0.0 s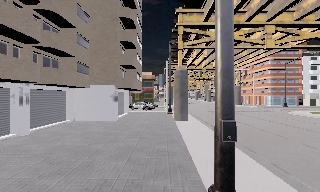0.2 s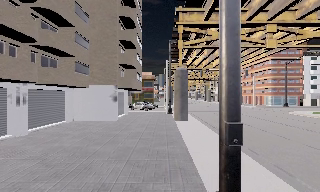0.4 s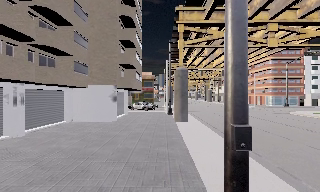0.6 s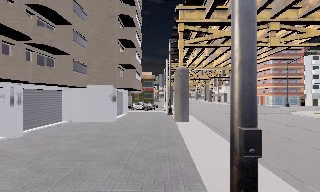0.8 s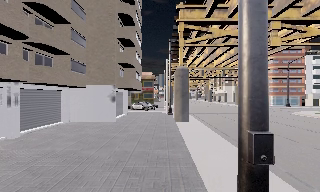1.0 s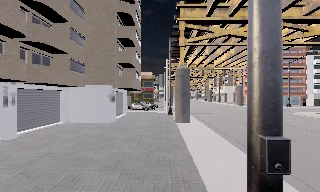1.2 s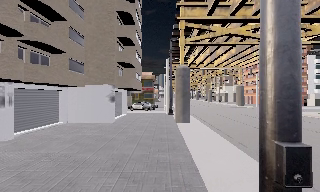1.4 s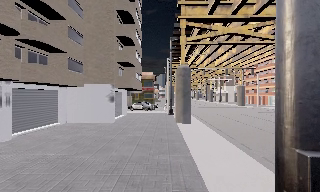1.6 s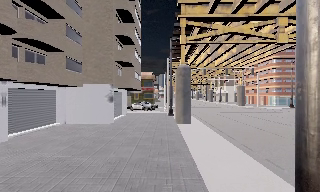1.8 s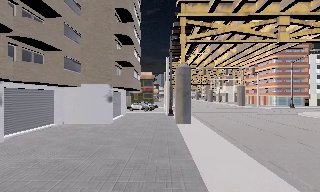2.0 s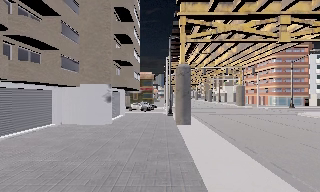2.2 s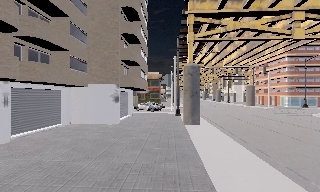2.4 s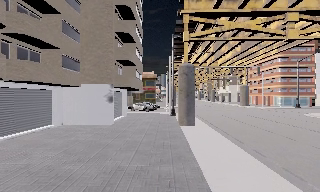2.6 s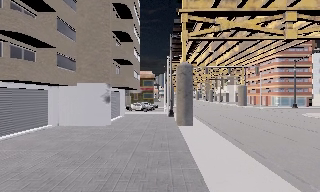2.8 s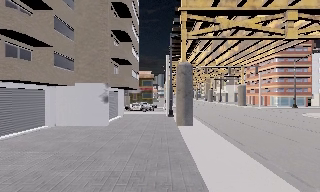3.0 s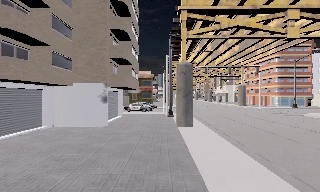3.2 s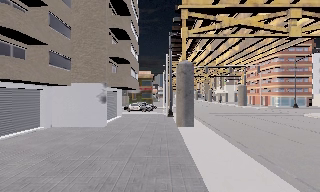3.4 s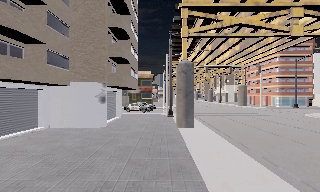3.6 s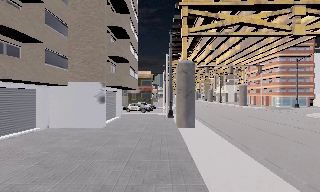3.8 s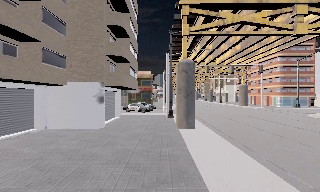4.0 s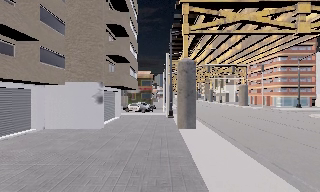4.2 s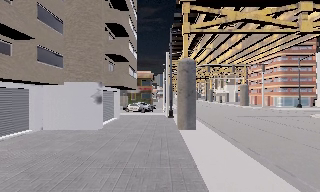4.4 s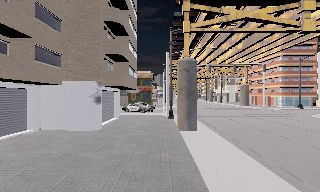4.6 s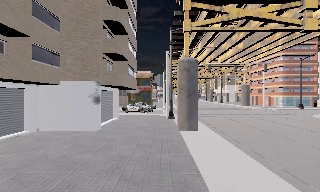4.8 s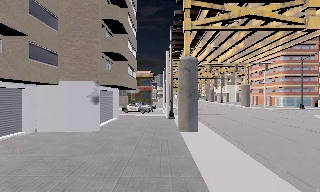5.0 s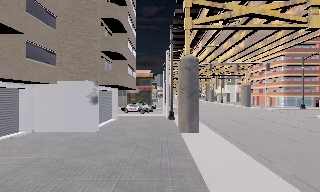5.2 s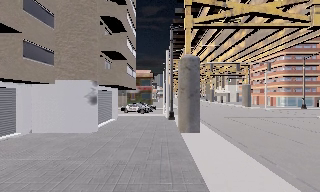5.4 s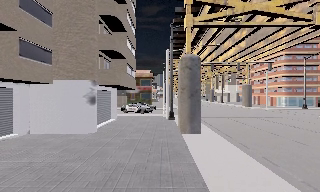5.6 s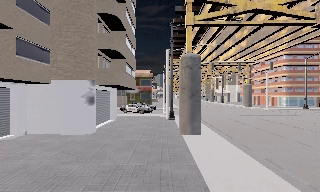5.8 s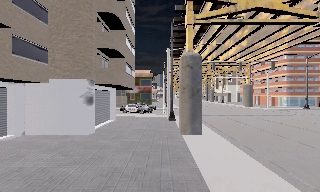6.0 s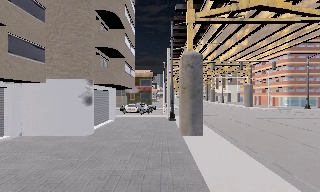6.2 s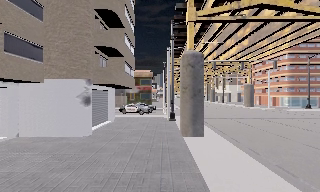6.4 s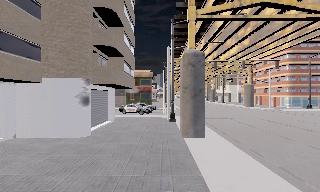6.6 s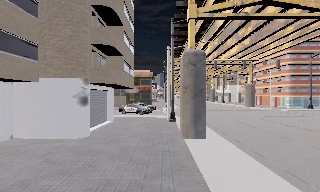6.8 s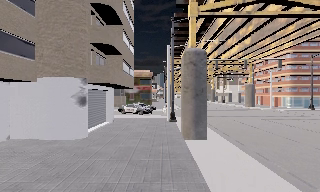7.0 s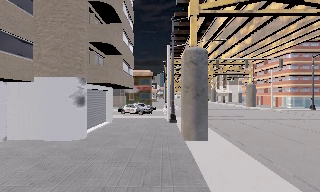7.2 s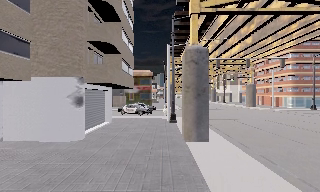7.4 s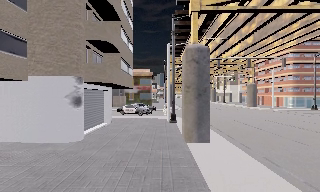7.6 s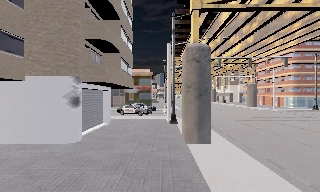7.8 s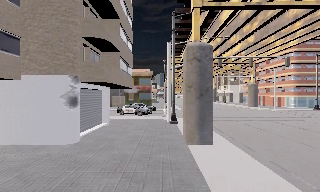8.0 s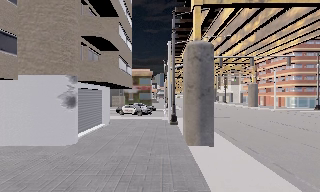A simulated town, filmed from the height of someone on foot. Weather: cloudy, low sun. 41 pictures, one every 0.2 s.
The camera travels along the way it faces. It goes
forward.
0.0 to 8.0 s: The camera travels forward, about 8 m, so what stands in front looms larger.
The film runs forward here.
